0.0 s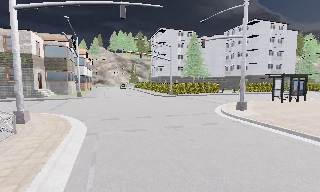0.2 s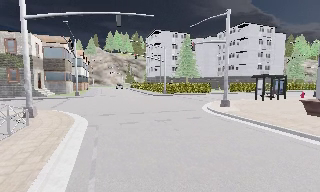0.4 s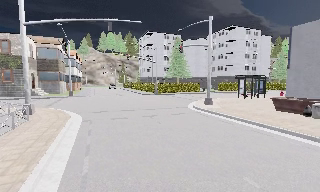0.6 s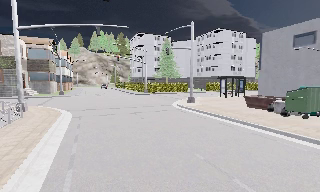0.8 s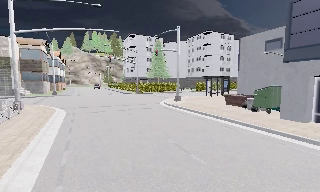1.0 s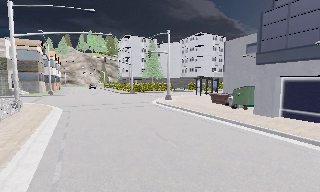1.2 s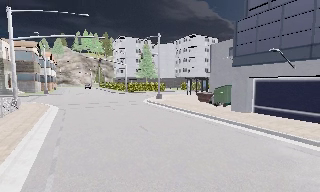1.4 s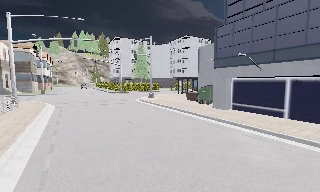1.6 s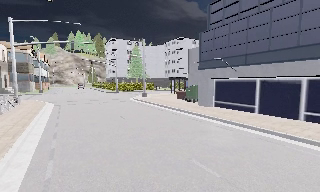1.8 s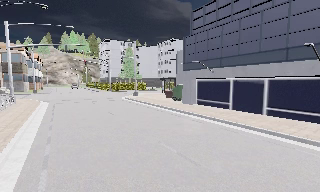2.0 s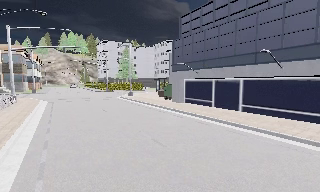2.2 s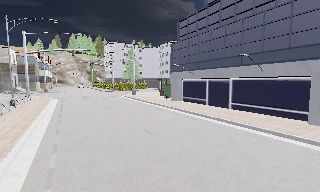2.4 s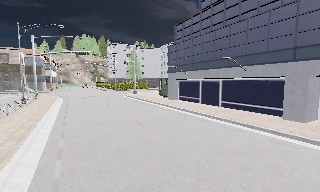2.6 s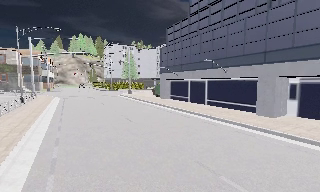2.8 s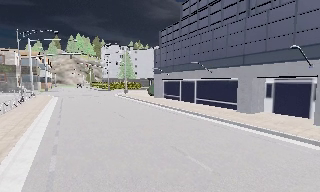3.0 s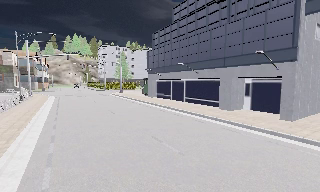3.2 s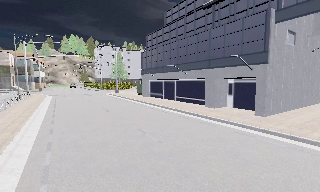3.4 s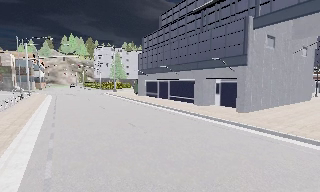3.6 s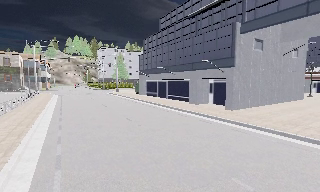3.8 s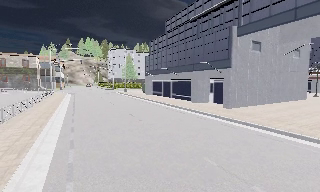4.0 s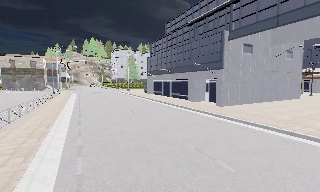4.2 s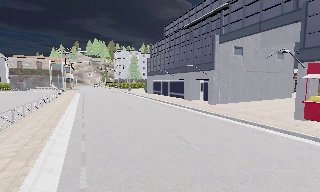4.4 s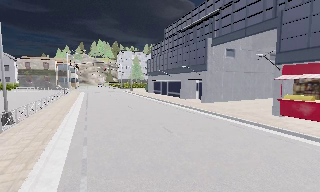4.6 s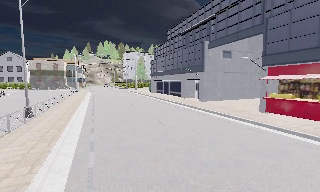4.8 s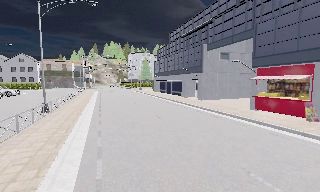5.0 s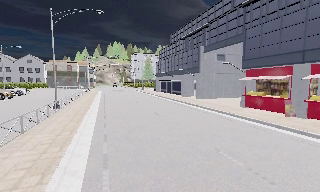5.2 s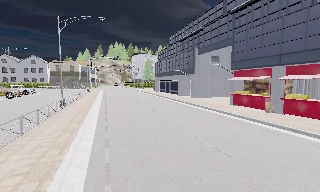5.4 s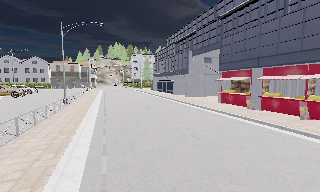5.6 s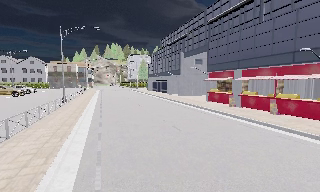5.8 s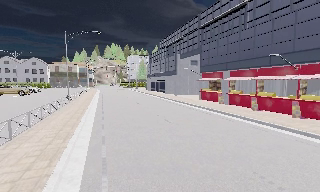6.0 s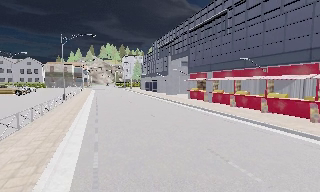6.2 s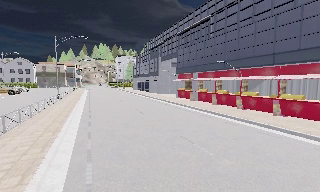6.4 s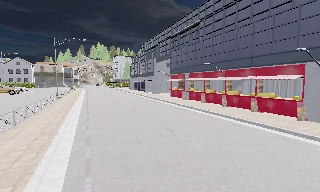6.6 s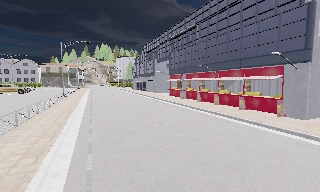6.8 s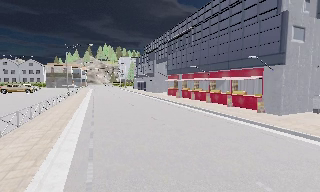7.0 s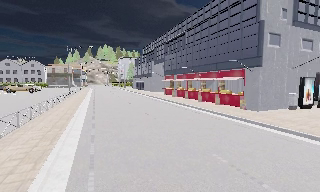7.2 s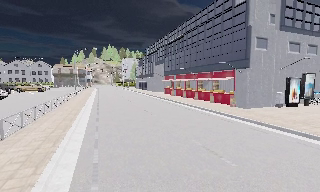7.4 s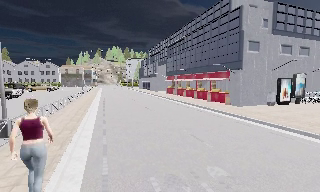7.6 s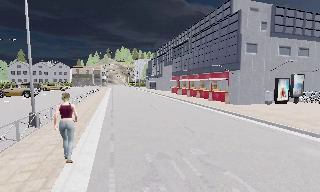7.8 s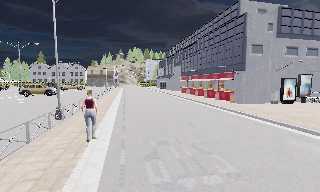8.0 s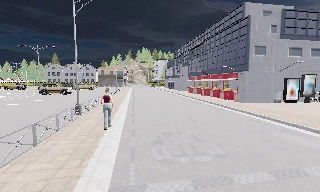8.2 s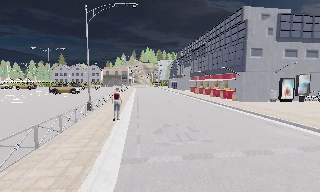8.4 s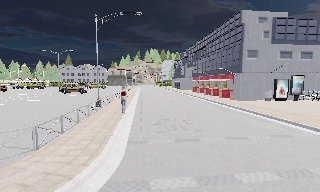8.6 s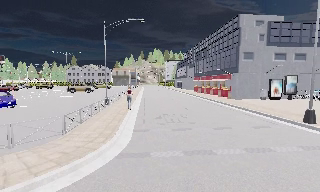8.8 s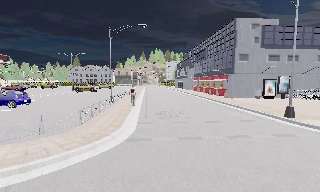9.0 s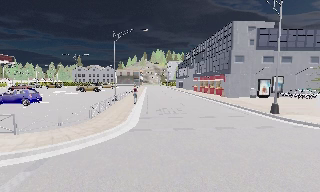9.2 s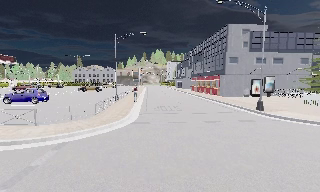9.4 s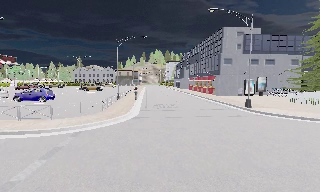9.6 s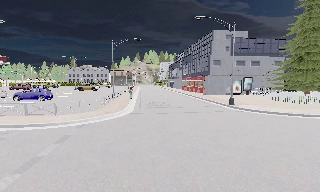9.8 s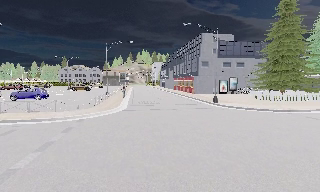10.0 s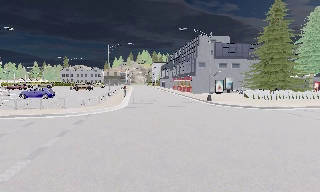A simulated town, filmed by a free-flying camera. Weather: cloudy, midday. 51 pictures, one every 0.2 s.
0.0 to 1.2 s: The camera pans to its right, which is clockwise from overhead, by about 10 degrees. It travels backward and to its right, about 8 m, so what stands in front gets smaller.
1.2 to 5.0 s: The camera travels backward and to its right, about 25 m, so what stands in front gets smaller.
5.0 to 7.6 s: The camera travels backward, about 18 m, so what stands in front gets smaller.
7.6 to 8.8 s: The camera pans to its left, which is counterclockwise from overhead, by about 10 degrees. It travels backward, about 8 m, so what stands in front gets smaller.
8.8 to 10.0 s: The camera travels backward, about 8 m, so what stands in front gets smaller.
The film runs forward here.
